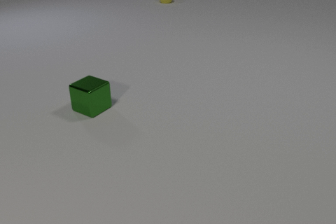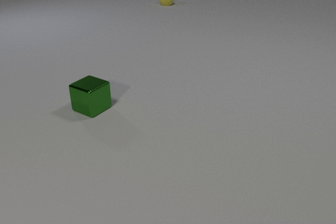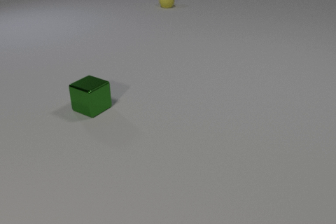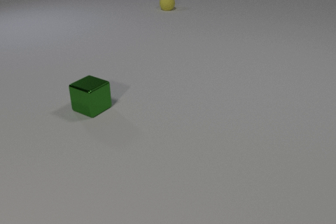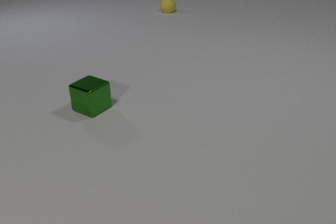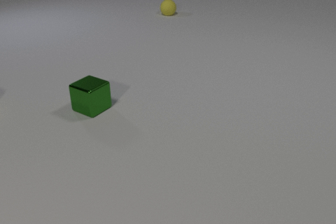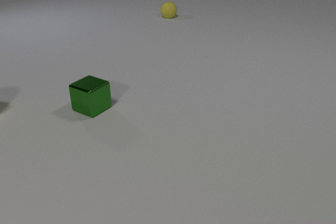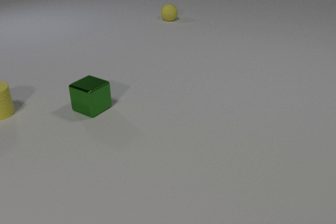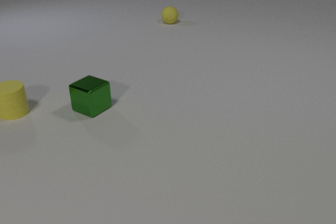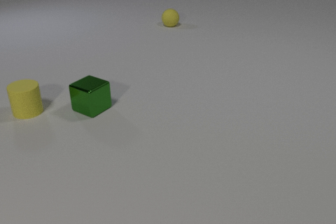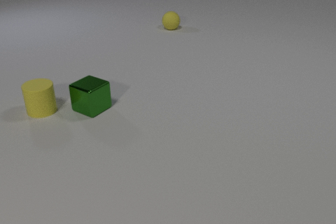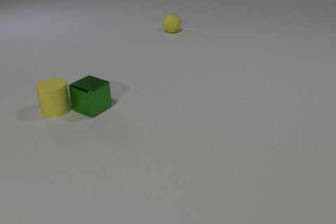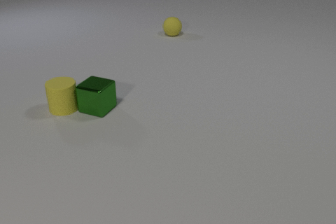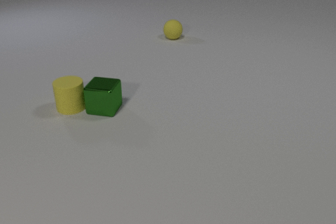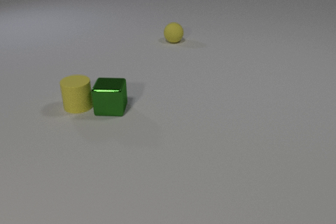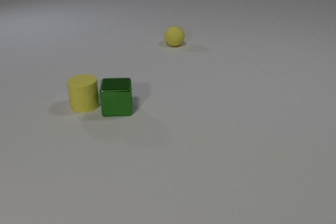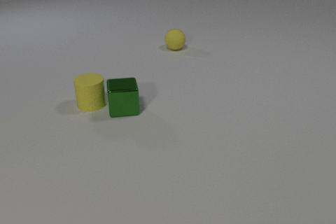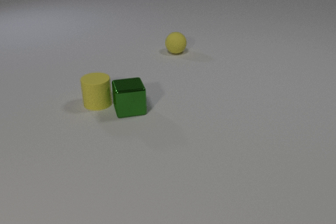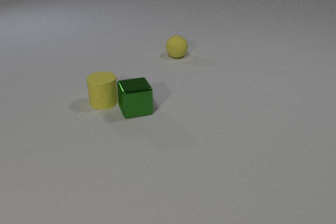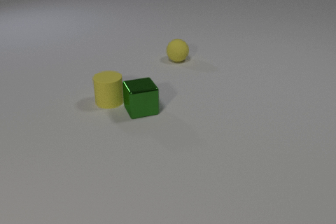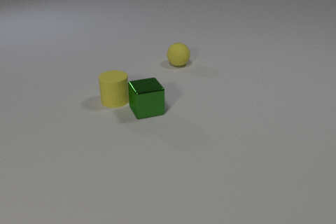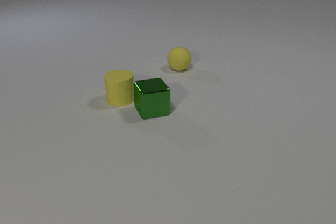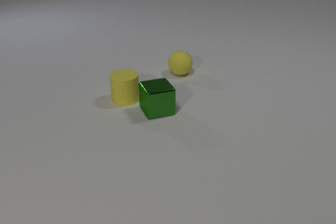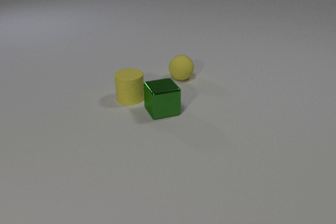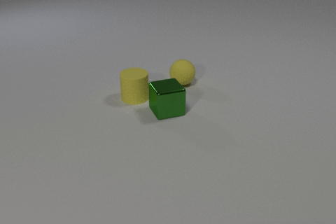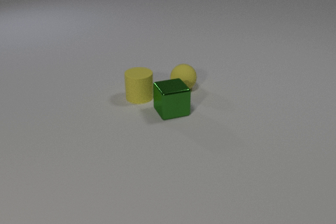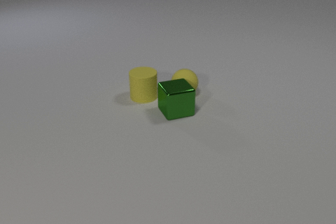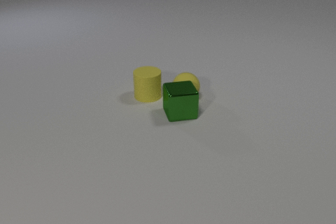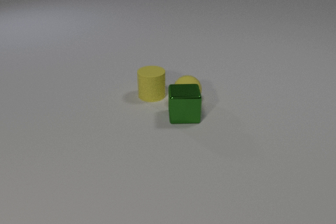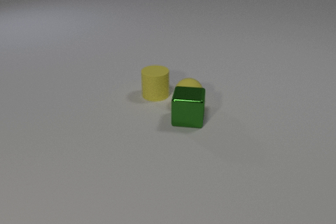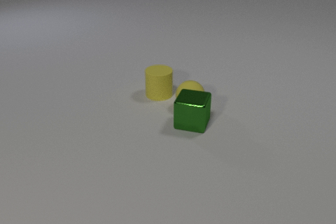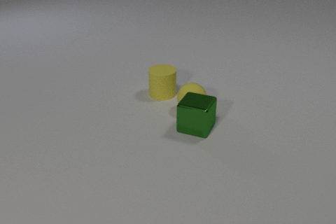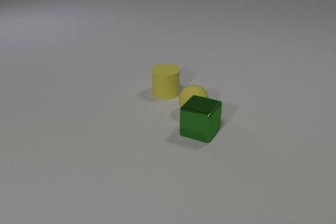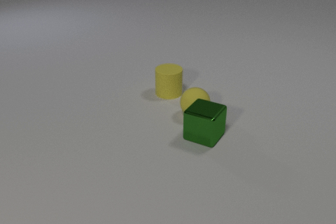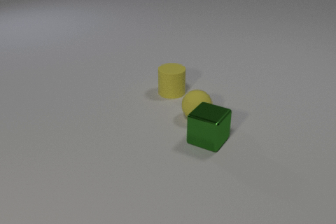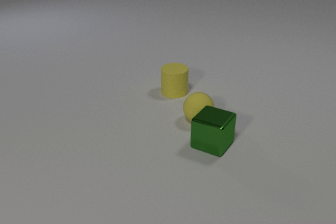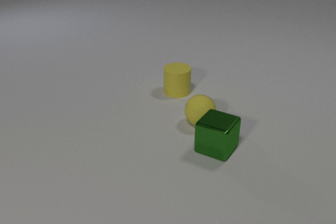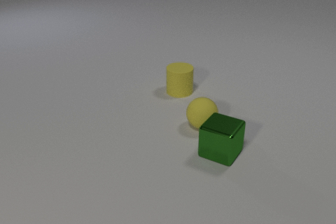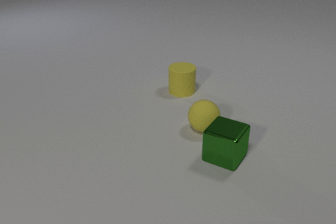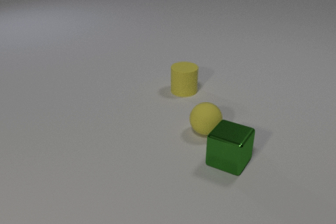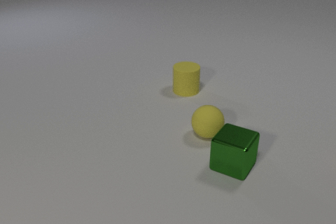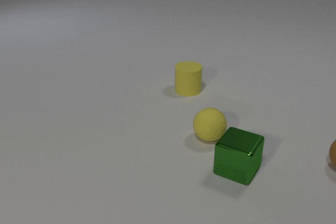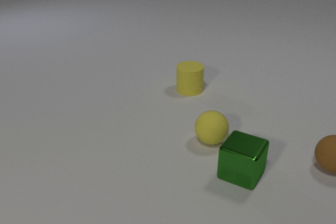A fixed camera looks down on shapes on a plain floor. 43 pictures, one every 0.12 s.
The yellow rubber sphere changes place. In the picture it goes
toward the camera.
The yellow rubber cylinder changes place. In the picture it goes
to the right.
0.00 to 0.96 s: The yellow rubber cylinder comes in at the left edge, slides to the right. The yellow rubber sphere rolls toward the camera.
0.96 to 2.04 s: The yellow rubber cylinder slides to the right. The green metal cube slides to the right, spins counterclockwise seen from above by about 45 degrees, its near face sliding to the right. The yellow rubber sphere rolls toward the camera. The yellow rubber cylinder and the green metal cube collide.
2.04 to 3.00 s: The yellow rubber cylinder slides to the right. The green metal cube slides to the right. The yellow rubber sphere rolls toward the camera.
3.00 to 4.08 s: The yellow rubber cylinder slides to the right. The green metal cube slides toward the camera and to the right, spins so that its near face slides to the left, clockwise seen from above. The yellow rubber sphere rolls toward the camera. The green metal cube and the yellow rubber sphere collide.
4.08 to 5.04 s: The yellow rubber cylinder slides to the right. The green metal cube slides toward the camera and to the right. The yellow rubber sphere rolls toward the camera. The brown rubber sphere comes in at the right edge, rolls to the left and toward the camera.
Are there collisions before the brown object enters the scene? yes.
What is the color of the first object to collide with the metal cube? yellow.
What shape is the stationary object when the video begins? cube.
